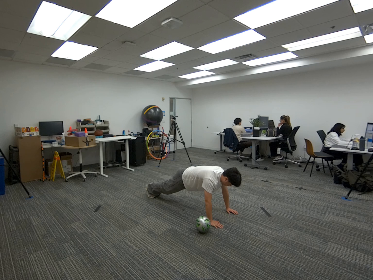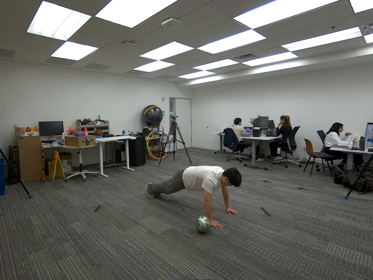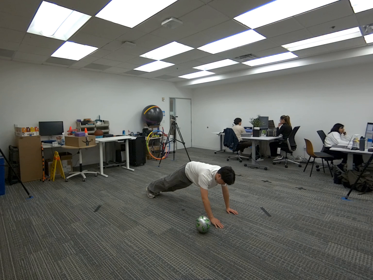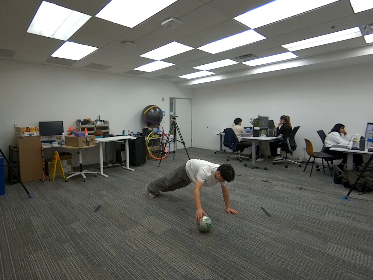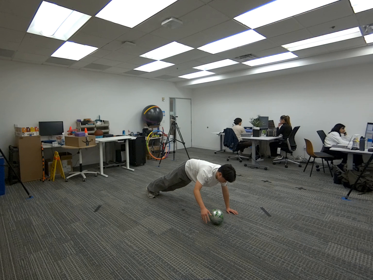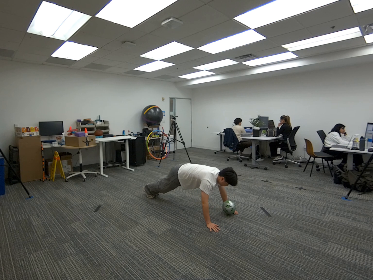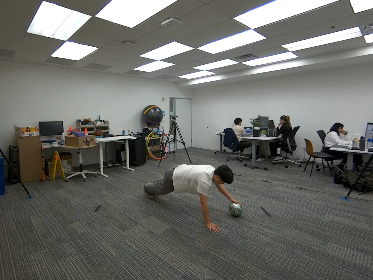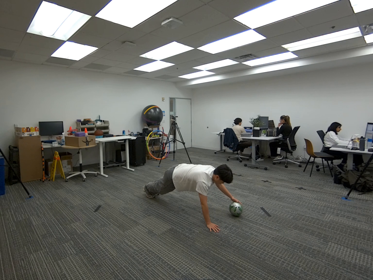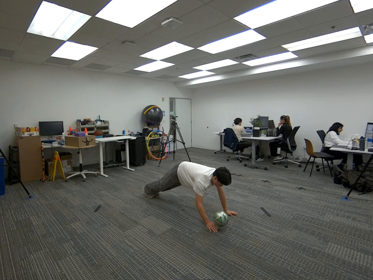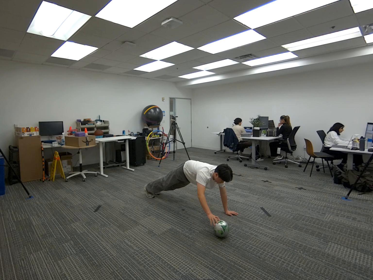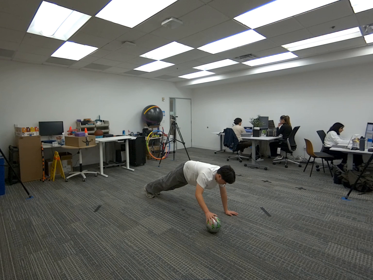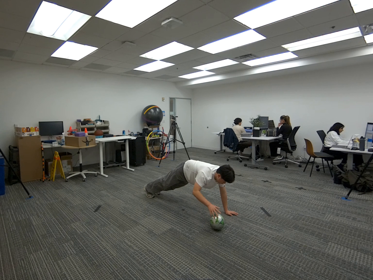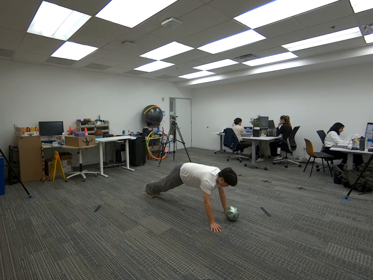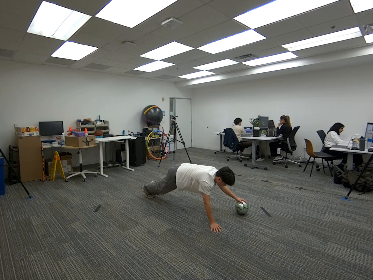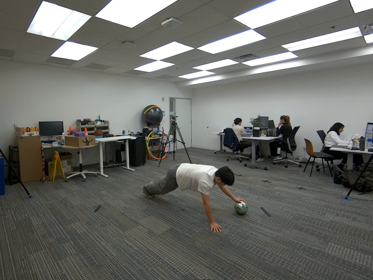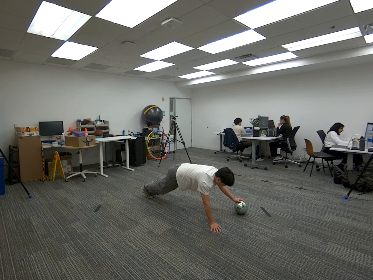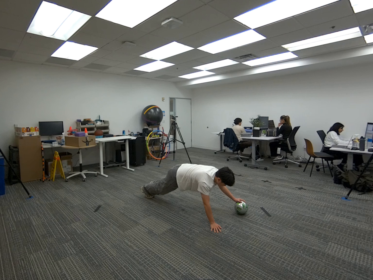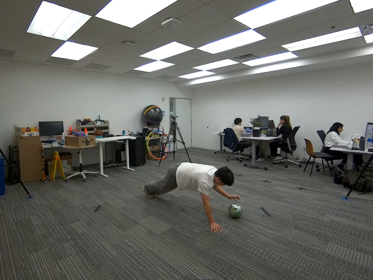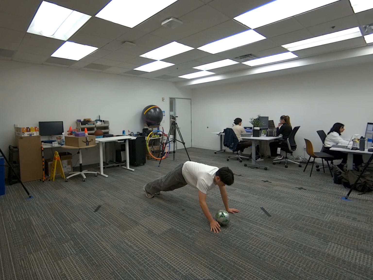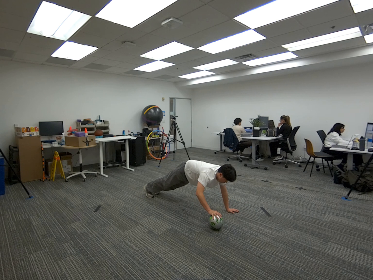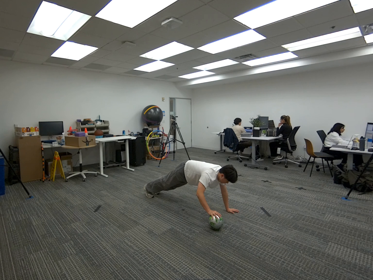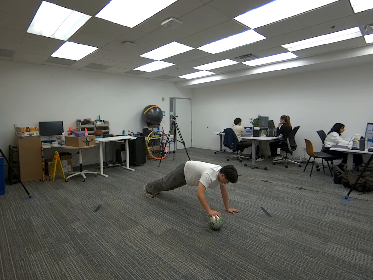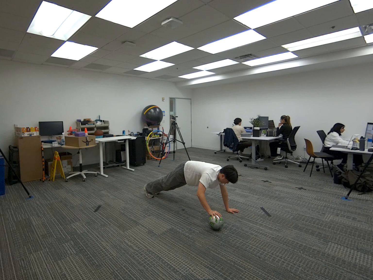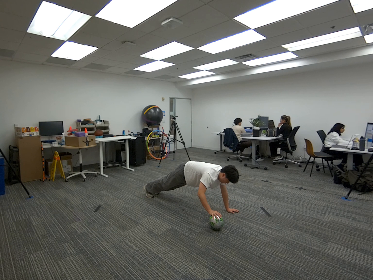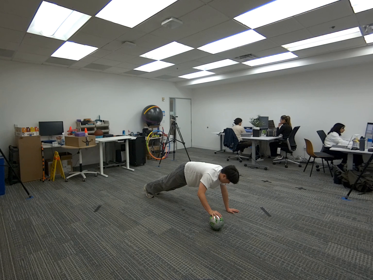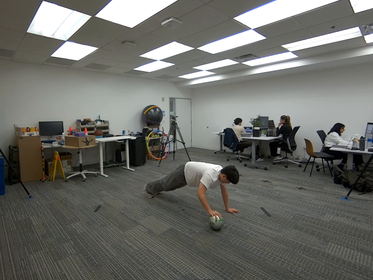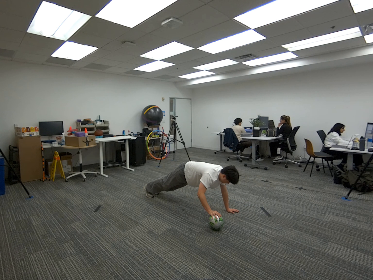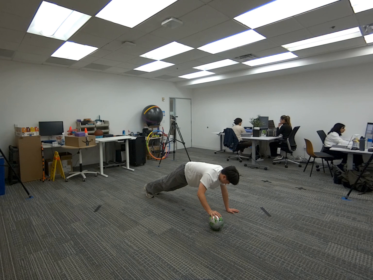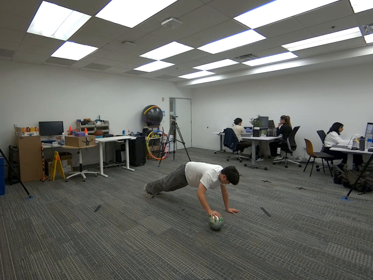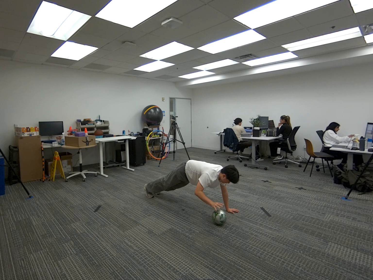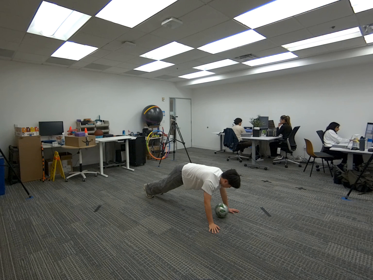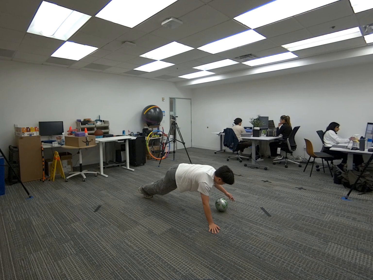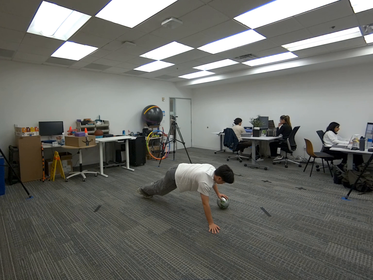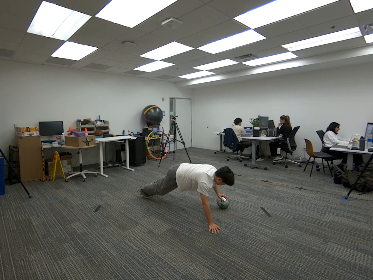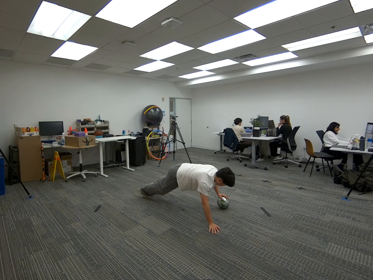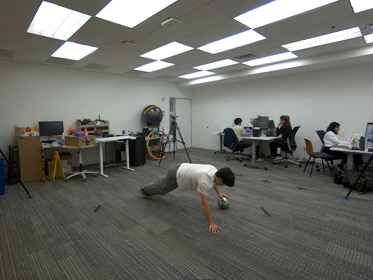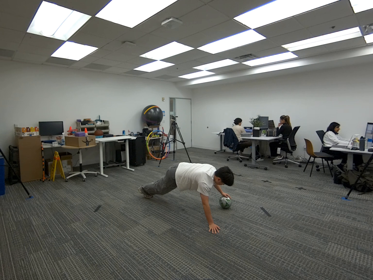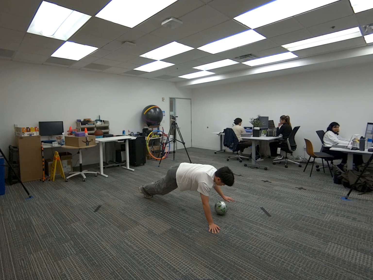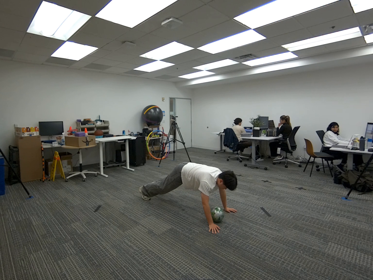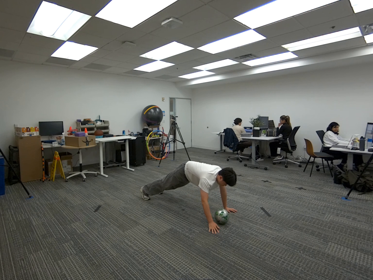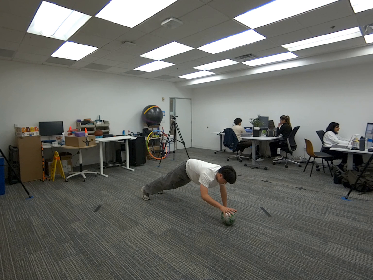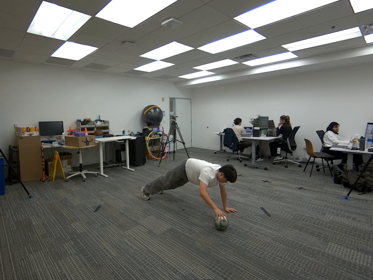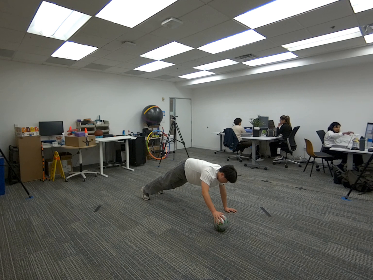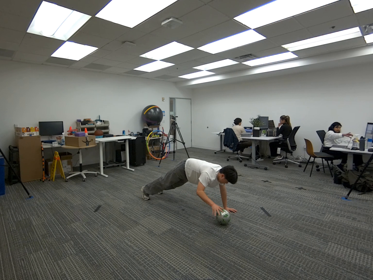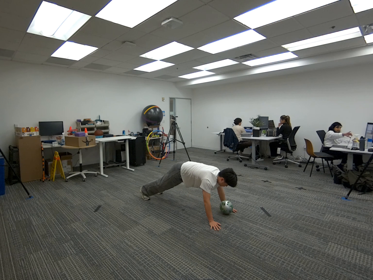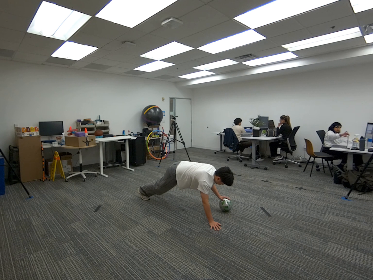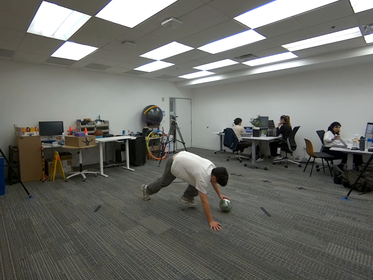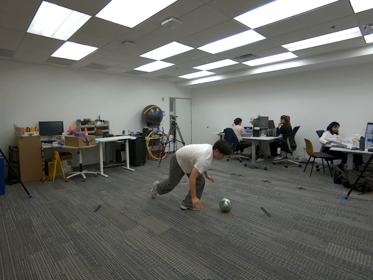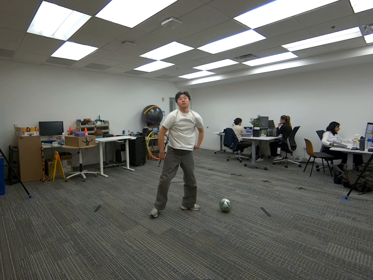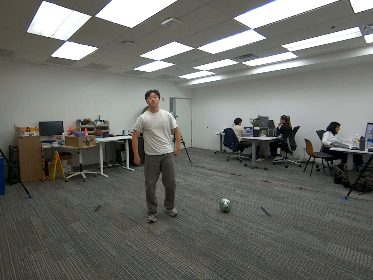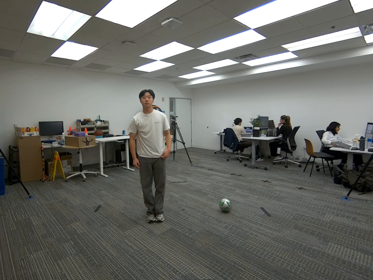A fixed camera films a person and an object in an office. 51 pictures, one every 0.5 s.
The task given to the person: Get into a plank position and grasp the soccer ball with one hand and pass it to the other hand. Interchange about 5 times while keeping the plank position.
